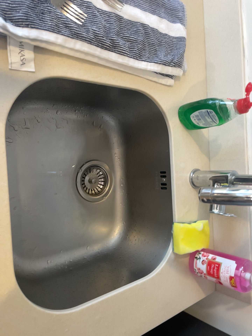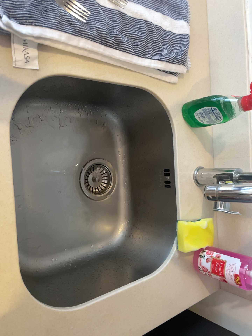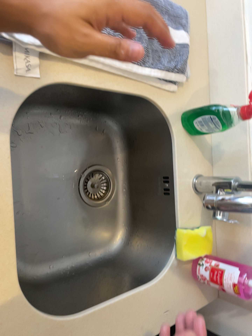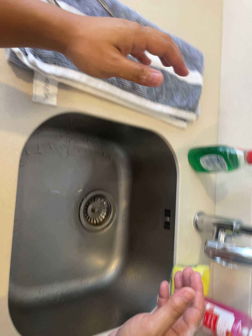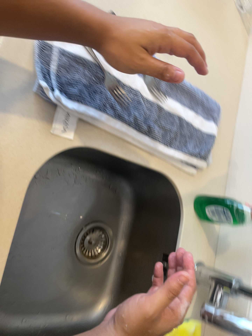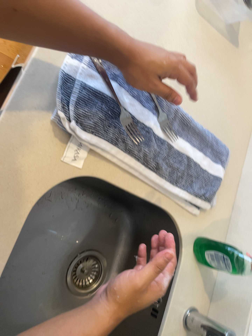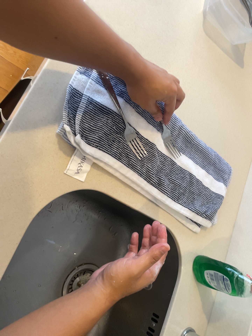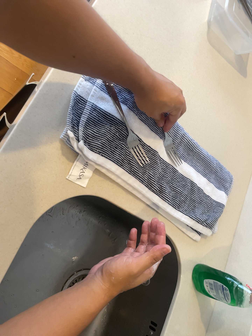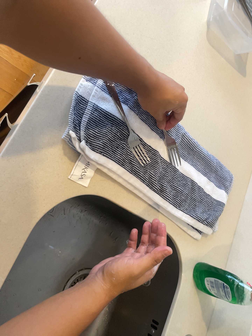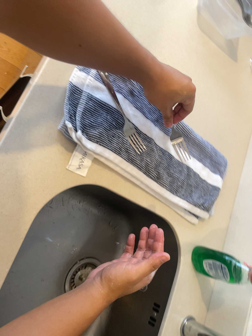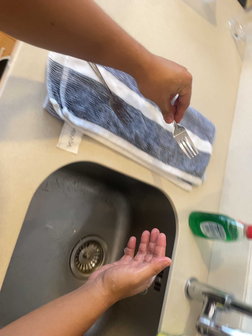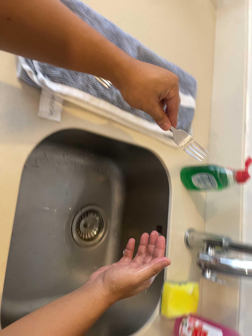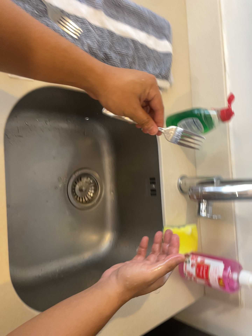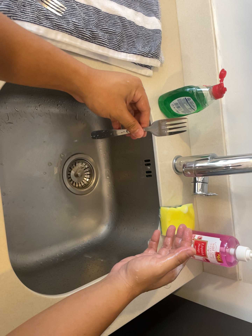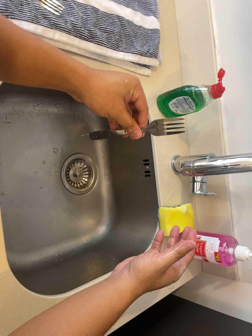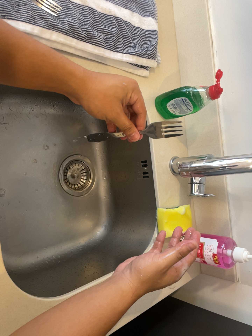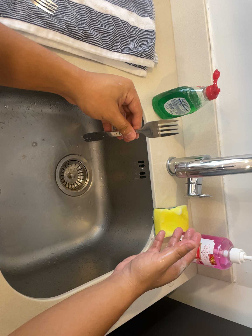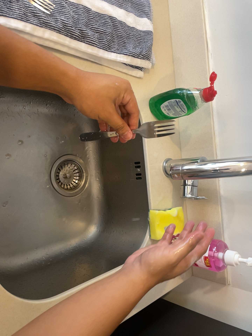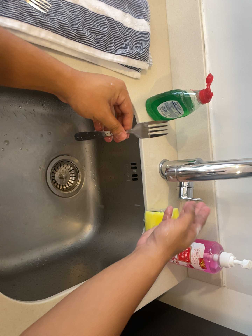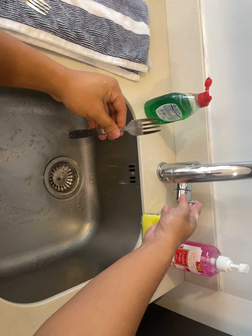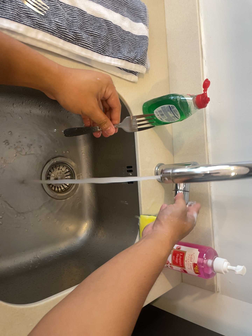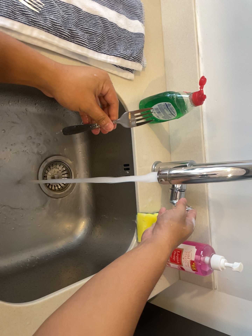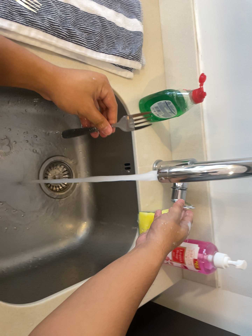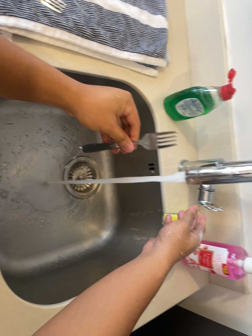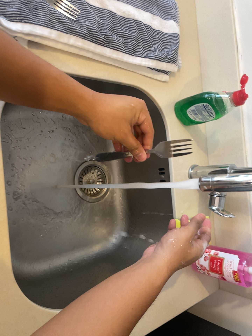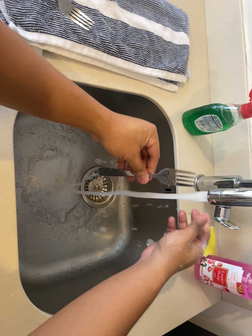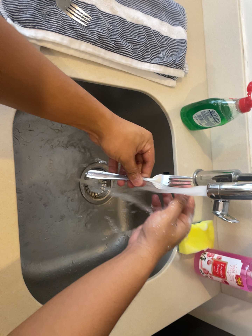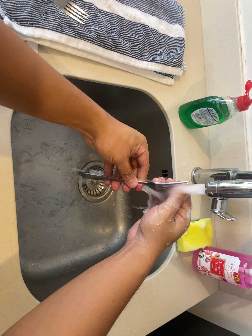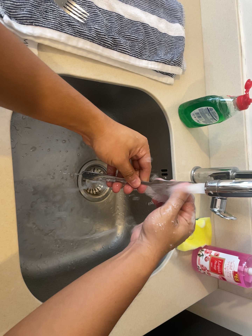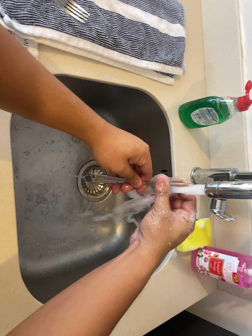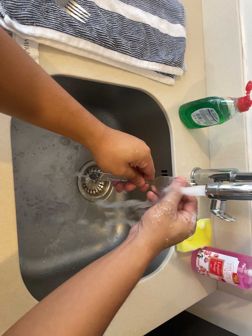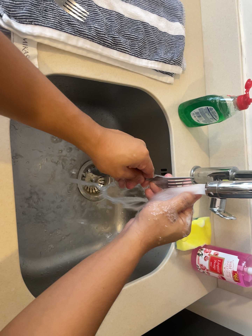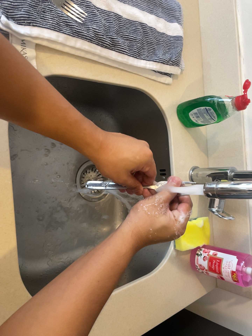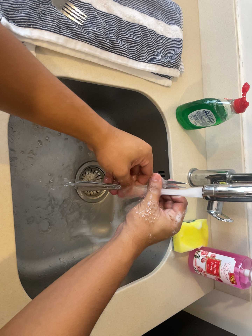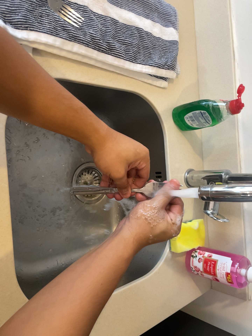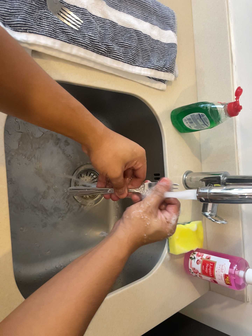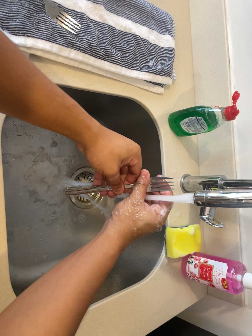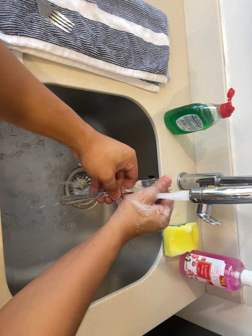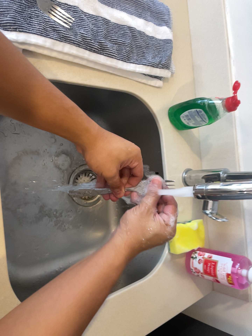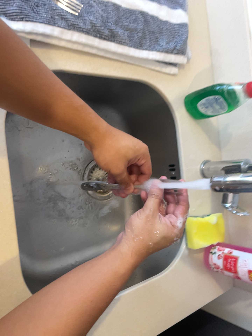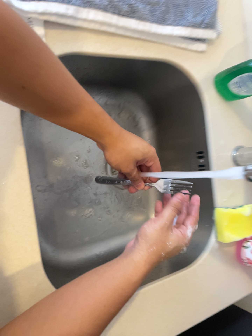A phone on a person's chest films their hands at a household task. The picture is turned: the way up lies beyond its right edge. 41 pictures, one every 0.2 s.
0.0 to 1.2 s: The camera travels toward the top of its view, about 8 cm, so close, fixed things drift downward. Its aim tips toward the top of its view by about 20 degrees, and the scene shifts downward. It rolls about its line of sight by about 25 degrees, and the scene rotates clockwise.
1.2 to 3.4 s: The camera travels toward the bottom of its view, about 10 cm, so close, fixed things drift upward. Its aim tips toward the bottom of its view by about 20 degrees, and the scene shifts upward. It rolls about its line of sight by about 25 degrees, and the scene rotates counterclockwise.
3.4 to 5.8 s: The camera shifts only a little, or ends up much as it began.
5.8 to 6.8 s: The camera keeps its place and its aim.
6.8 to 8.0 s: The scene slides to the right, as the camera pans about 10 degrees to its left. It travels forward, about 6 cm, so what stands in front looms larger.
The film runs backward here.
